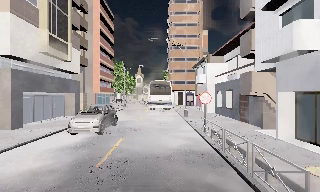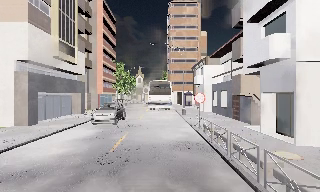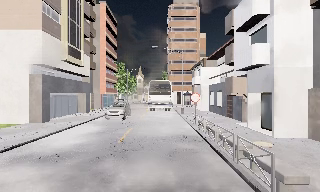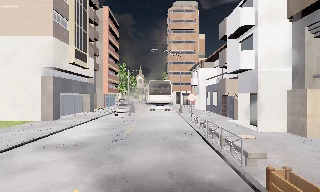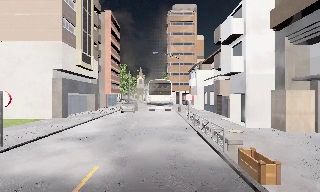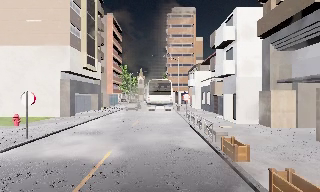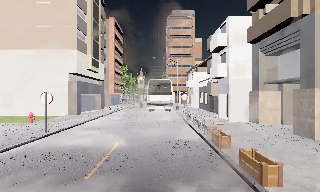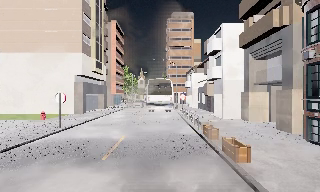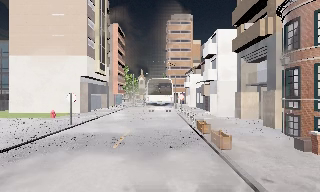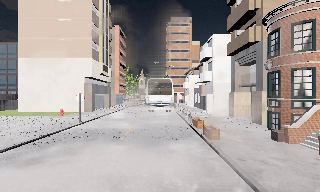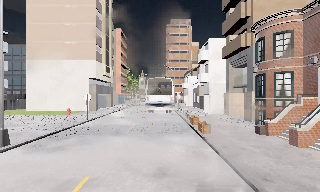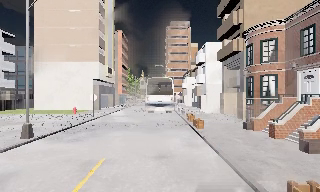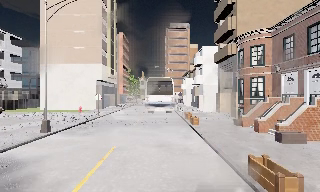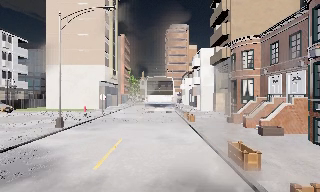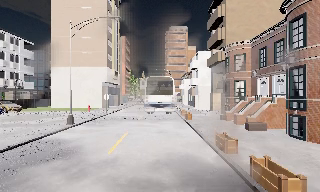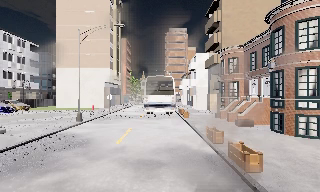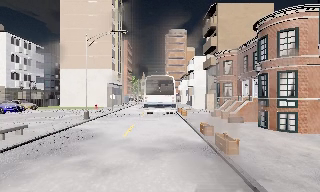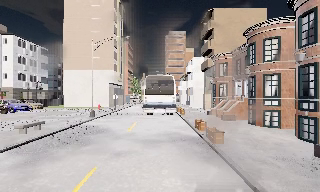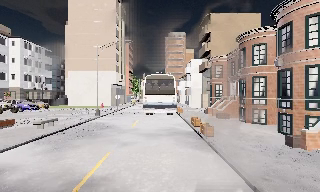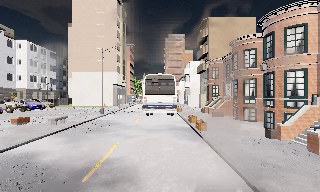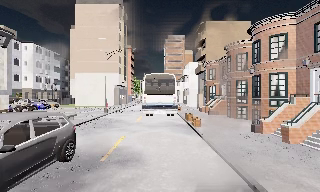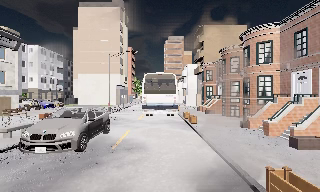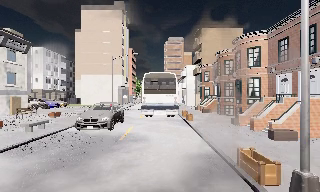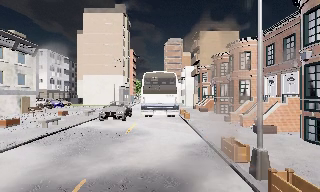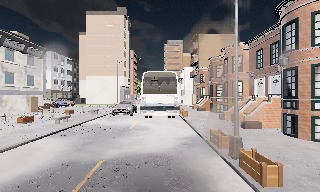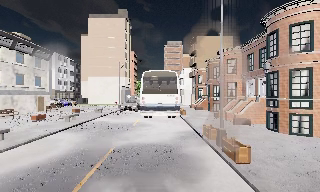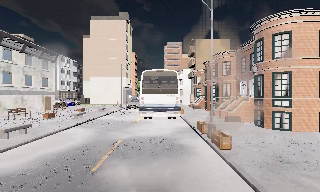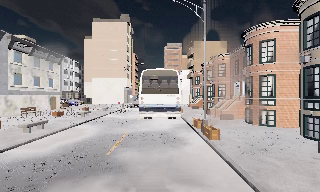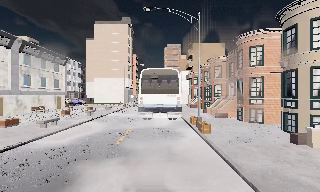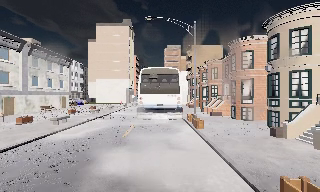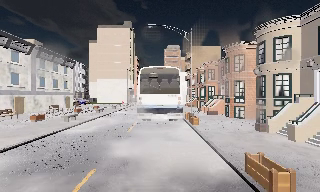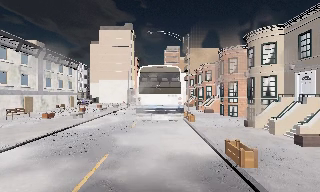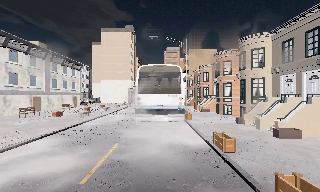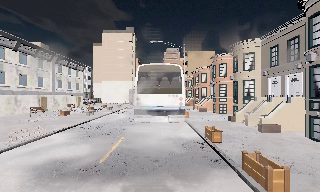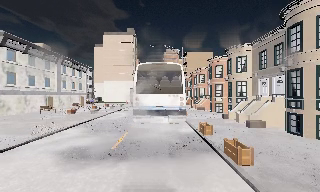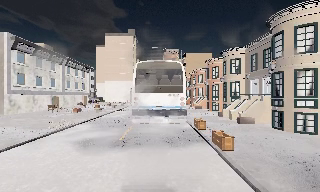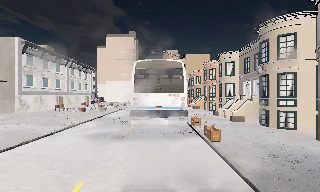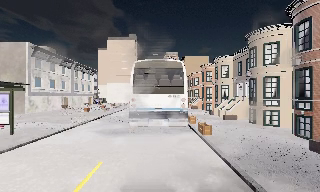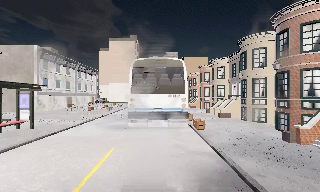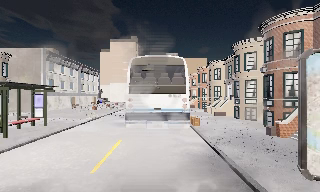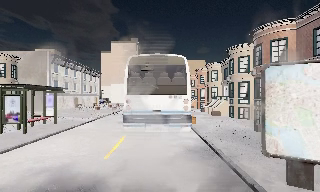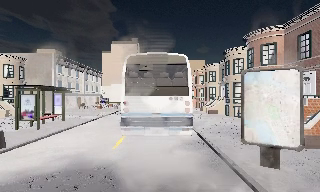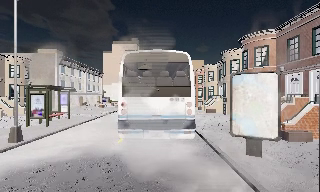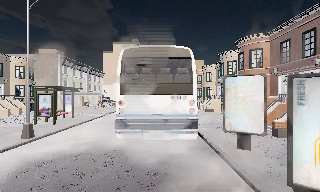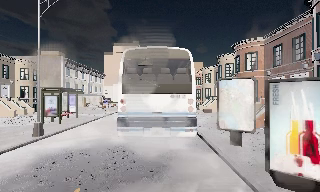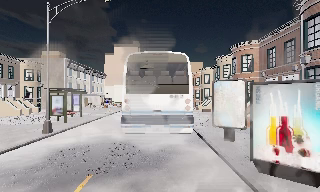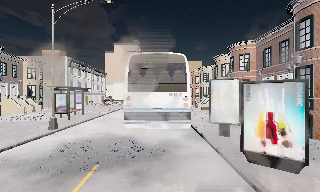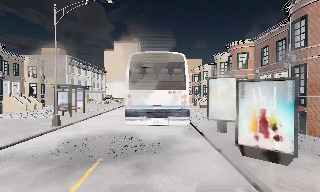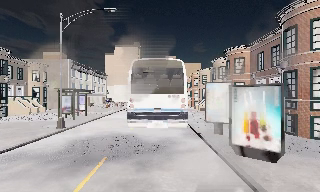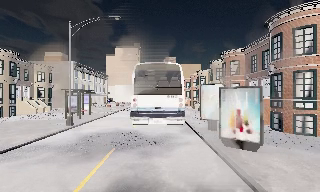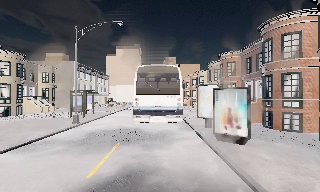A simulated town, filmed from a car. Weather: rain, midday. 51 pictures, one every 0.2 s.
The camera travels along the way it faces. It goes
backward.
0.0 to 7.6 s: The camera travels backward, about 50 m, so what stands in front gets smaller.
7.6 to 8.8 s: The camera travels backward, about 5 m, so what stands in front gets smaller. It loses speed.
8.8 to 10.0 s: The camera travels backward, about 4 m, so what stands in front gets smaller.
The film runs backward here.
